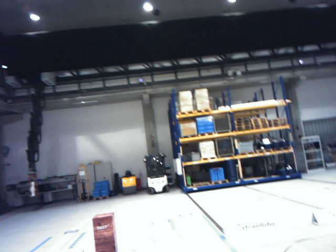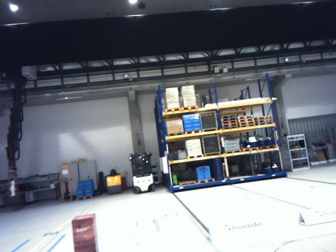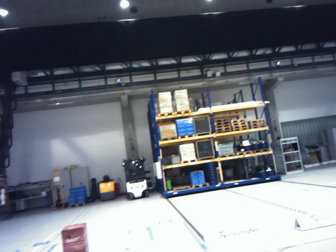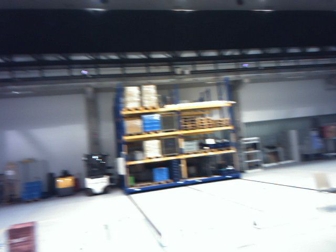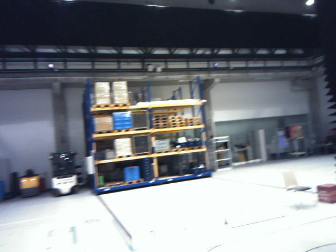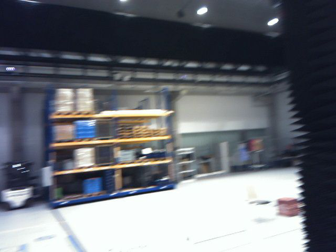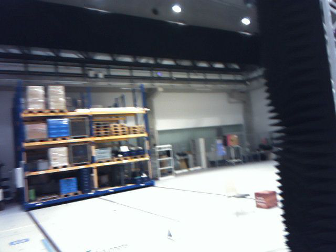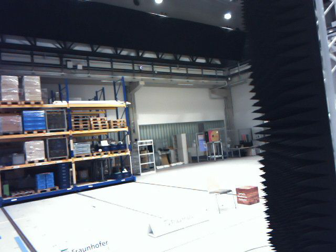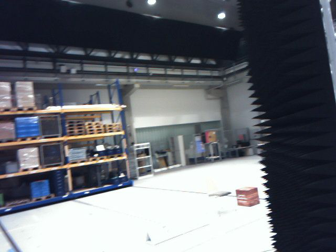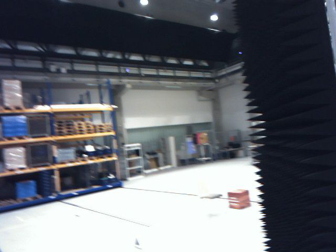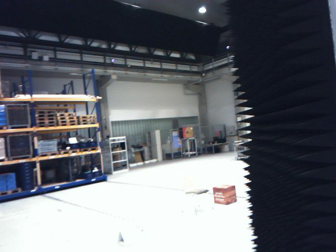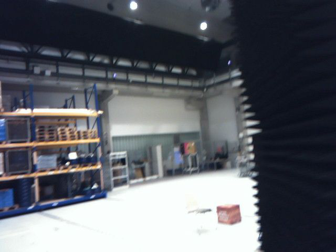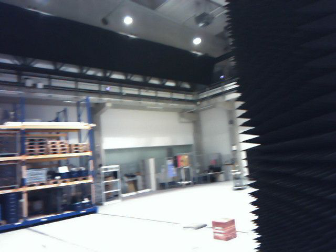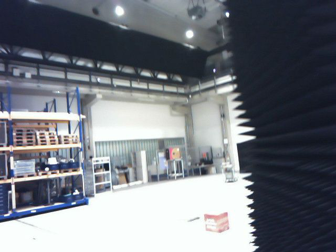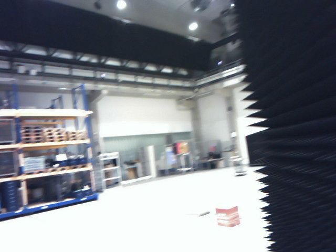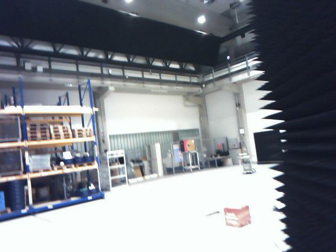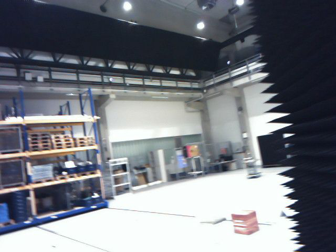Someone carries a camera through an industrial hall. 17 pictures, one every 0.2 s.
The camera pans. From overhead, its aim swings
clockwise.
The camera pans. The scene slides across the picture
to the left.
0.0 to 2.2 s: The scene slides to the left, as the camera pans about 35 degrees to its right. It travels forward, about 2 m.
2.2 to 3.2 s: The camera travels forward, about 0.9 m, so what stands in front looms larger.
The film runs forward here.
